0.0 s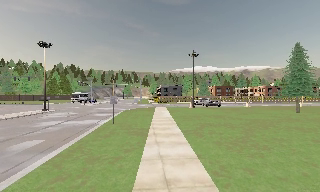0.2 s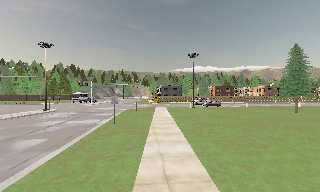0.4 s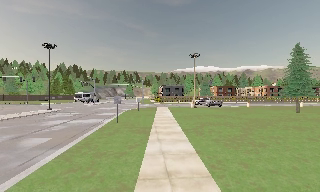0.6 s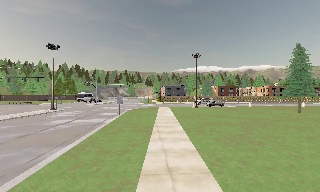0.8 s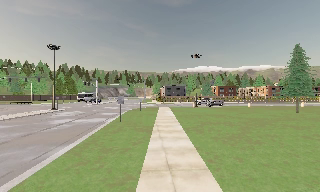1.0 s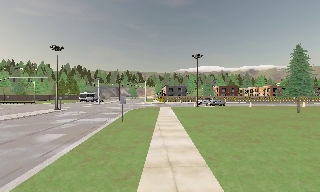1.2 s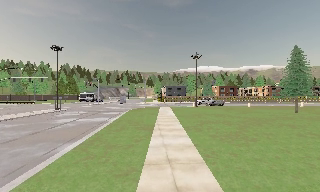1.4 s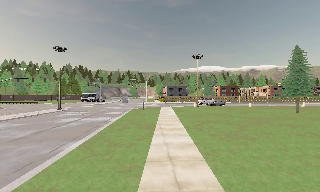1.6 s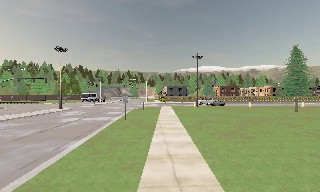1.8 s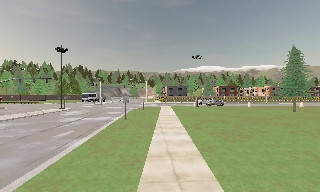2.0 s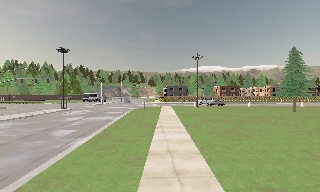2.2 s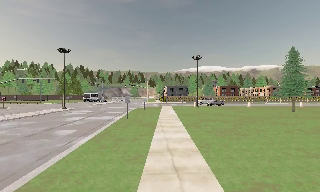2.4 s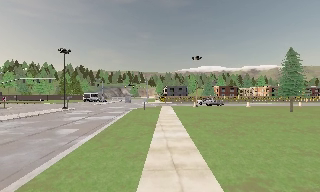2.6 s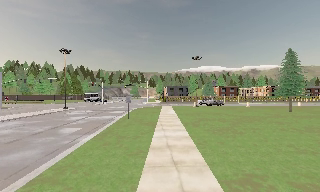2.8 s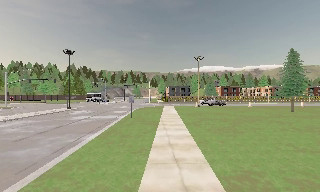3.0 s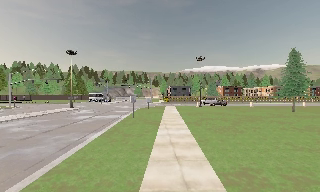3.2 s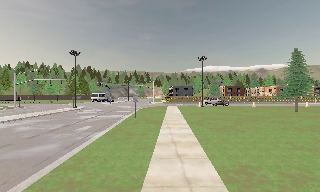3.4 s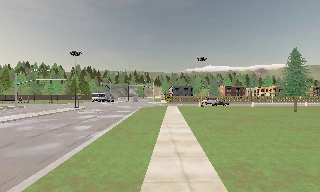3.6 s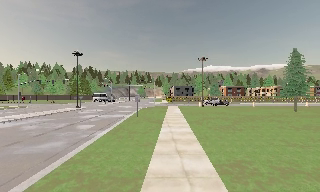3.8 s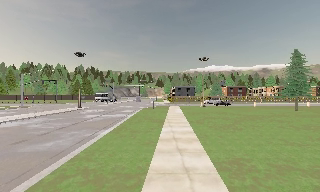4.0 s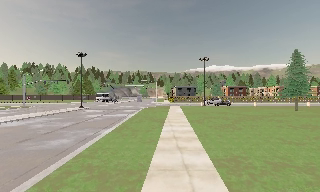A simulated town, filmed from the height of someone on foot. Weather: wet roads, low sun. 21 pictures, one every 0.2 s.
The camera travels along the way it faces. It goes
backward.
0.0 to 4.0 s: The camera travels backward, about 5 m, so what stands in front gets smaller.
The film runs backward here.
